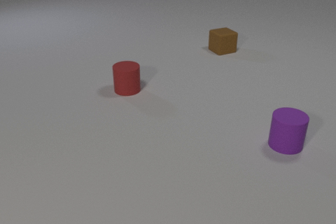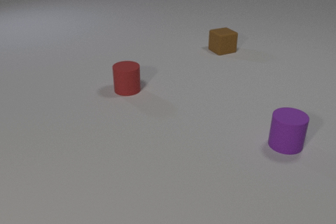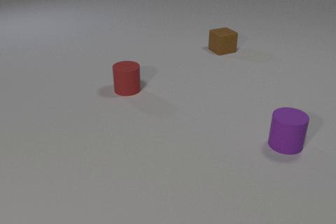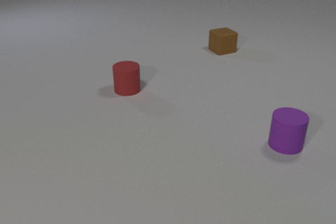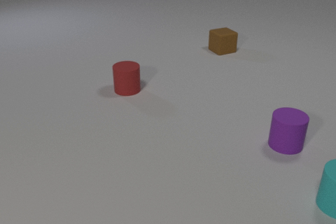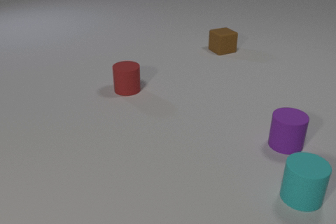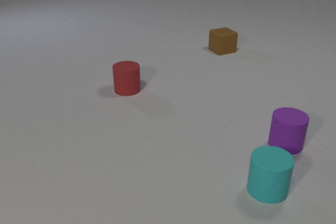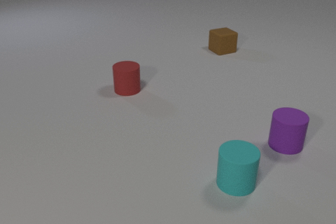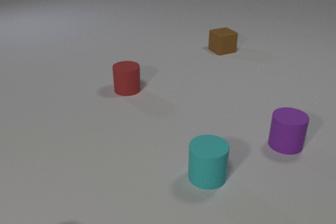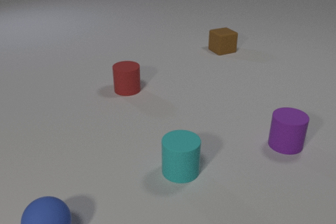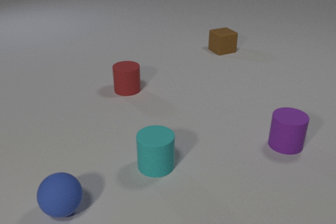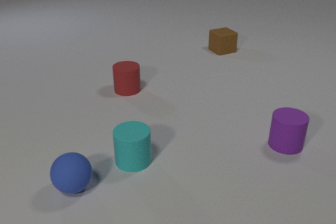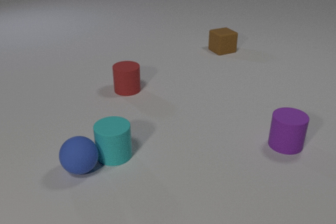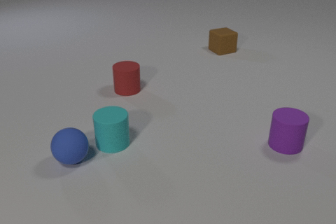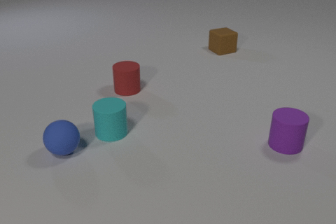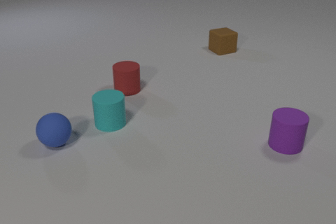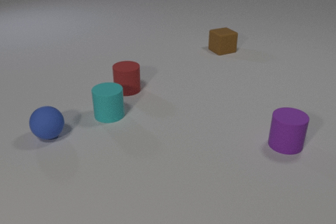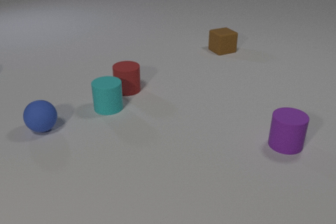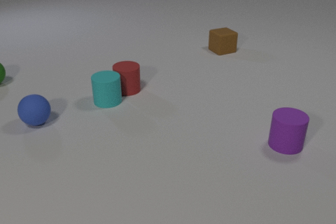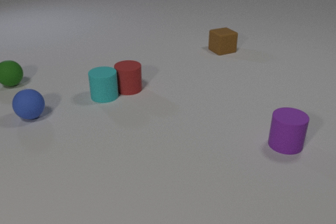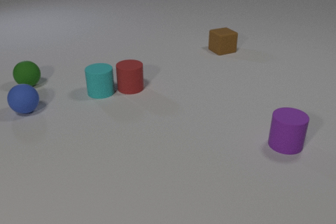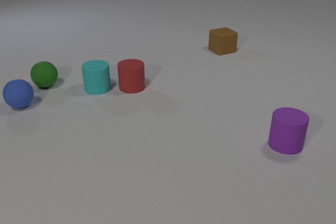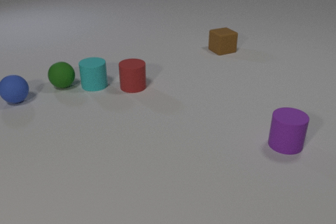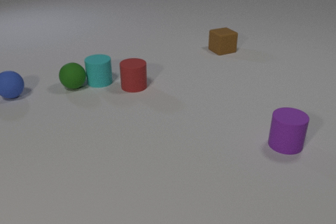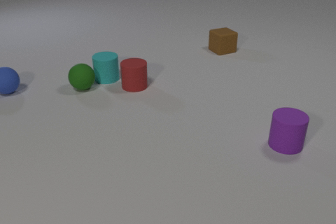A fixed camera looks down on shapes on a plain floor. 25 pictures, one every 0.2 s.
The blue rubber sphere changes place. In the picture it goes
away from the camera.
0.0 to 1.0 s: The cyan rubber cylinder comes in at the right edge, slides to the left.
1.0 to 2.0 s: The cyan rubber cylinder slides to the left. The blue rubber sphere comes in at the bottom edge, rolls away from the camera and to the right.
2.0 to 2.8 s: The cyan rubber cylinder slides away from the camera and to the left. The blue rubber sphere rolls away from the camera. The cyan rubber cylinder and the blue rubber sphere collide.
2.8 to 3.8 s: The cyan rubber cylinder slides away from the camera. The blue rubber sphere rolls away from the camera. The green rubber sphere comes in at the left edge, rolls to the right and toward the camera. The cyan rubber cylinder and the red rubber cylinder collide.
3.8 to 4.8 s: The cyan rubber cylinder slides away from the camera. The blue rubber sphere rolls away from the camera. The red rubber cylinder slides away from the camera and to the right. The green rubber sphere rolls to the right and toward the camera. The cyan rubber cylinder and the green rubber sphere collide.
What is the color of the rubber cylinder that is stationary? purple.
How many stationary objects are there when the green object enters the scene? 3.
How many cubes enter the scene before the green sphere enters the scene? 0.
